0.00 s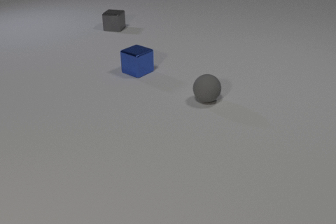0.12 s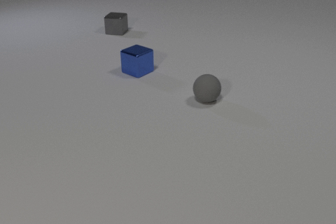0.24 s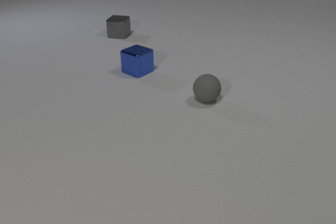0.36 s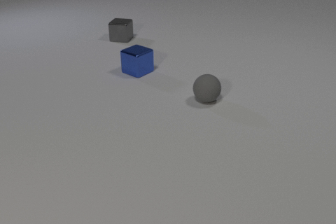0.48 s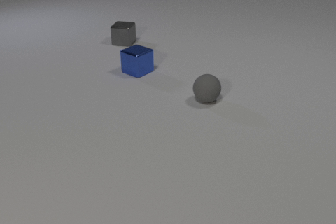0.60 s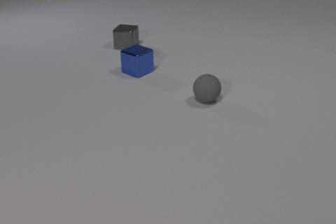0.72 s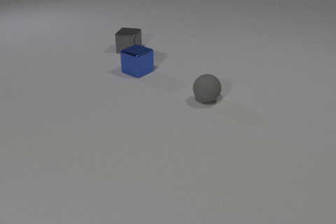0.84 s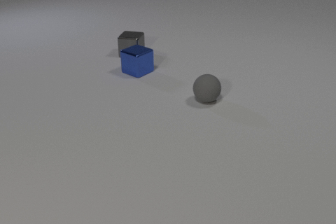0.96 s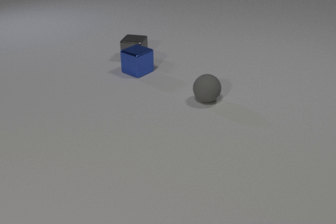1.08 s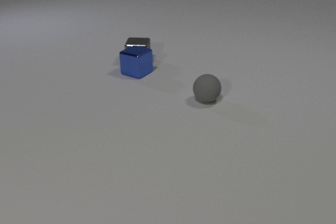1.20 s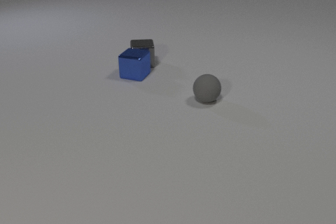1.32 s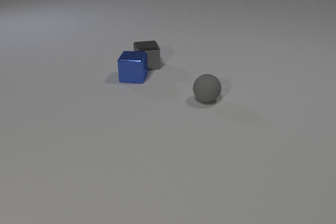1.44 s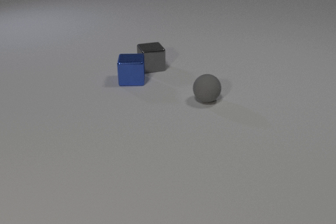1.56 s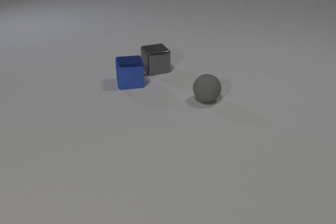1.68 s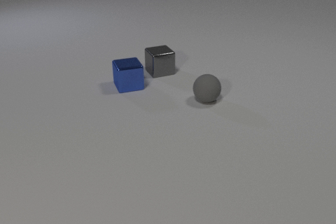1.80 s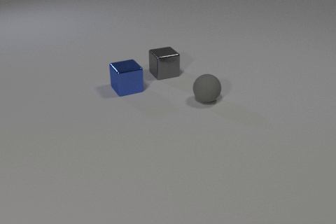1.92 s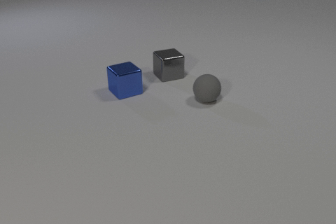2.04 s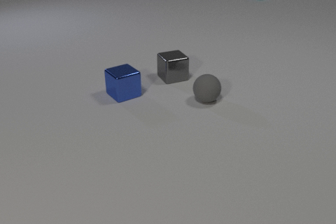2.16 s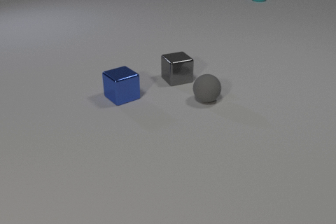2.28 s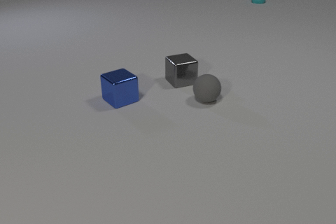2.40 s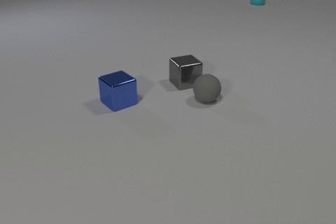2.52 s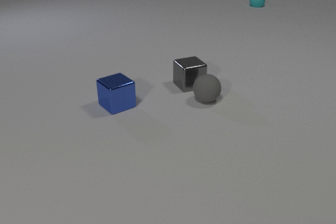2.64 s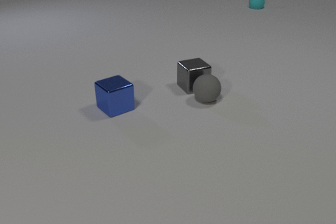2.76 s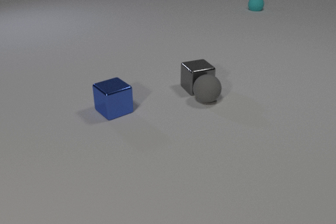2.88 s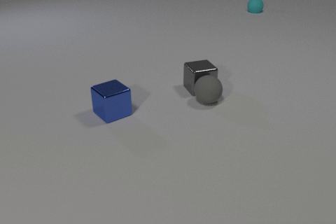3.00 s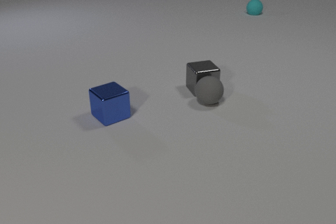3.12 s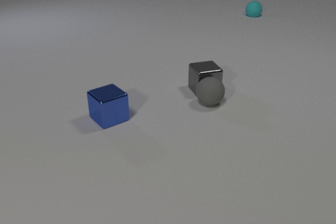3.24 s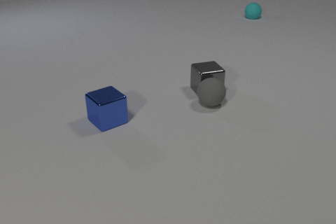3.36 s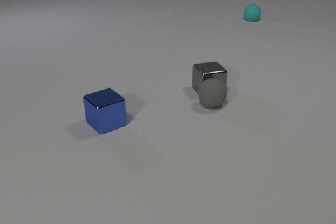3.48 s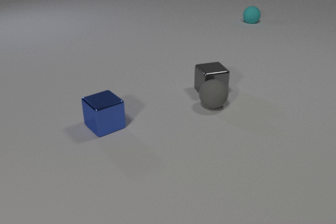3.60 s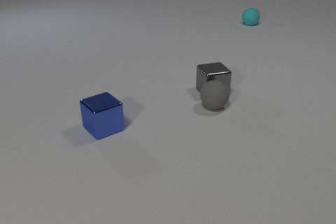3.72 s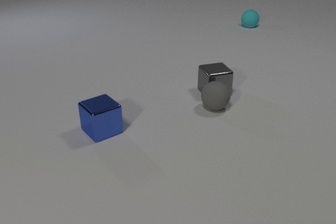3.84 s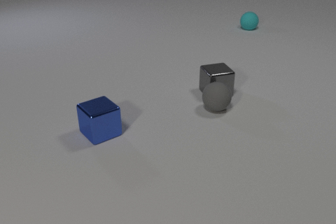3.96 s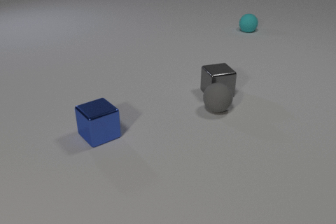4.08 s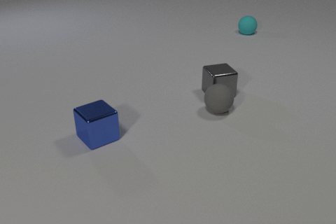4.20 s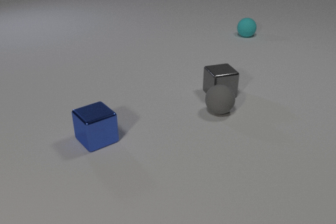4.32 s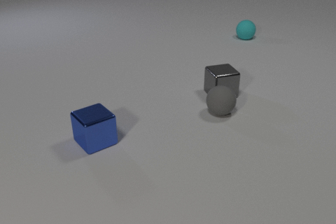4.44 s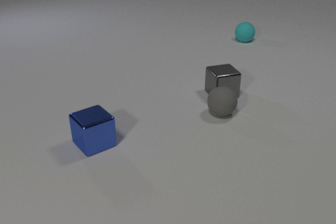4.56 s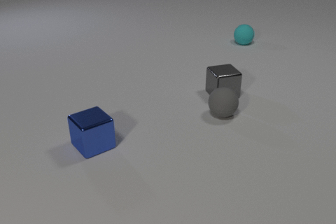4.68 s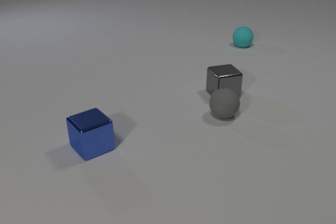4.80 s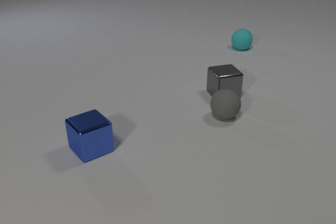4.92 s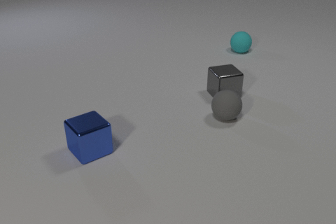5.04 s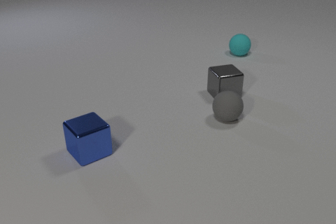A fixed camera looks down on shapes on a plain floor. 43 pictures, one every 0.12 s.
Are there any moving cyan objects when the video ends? yes.
What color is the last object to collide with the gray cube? gray.
How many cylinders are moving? 0.
0.00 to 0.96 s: The gray metal cube slides toward the camera.
0.96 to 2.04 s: The gray metal cube slides toward the camera and to the right, spins so that its near face slides to the right, counterclockwise seen from above. The blue metal cube slides toward the camera, spins so that its near face slides to the right, counterclockwise seen from above. The cyan rubber sphere comes in at the top edge, rolls toward the camera. The gray metal cube and the blue metal cube collide.
2.04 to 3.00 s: The gray metal cube slides to the right and toward the camera. The blue metal cube slides toward the camera. The cyan rubber sphere rolls toward the camera. The gray metal cube and the gray rubber sphere collide.
3.00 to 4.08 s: The gray metal cube slides to the right. The blue metal cube slides toward the camera. The gray rubber sphere rolls toward the camera and to the right. The cyan rubber sphere rolls toward the camera.
4.08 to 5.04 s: The gray metal cube slides to the right. The blue metal cube slides toward the camera. The gray rubber sphere rolls toward the camera and to the right. The cyan rubber sphere rolls toward the camera.
